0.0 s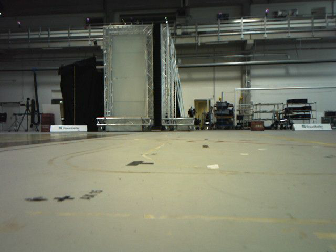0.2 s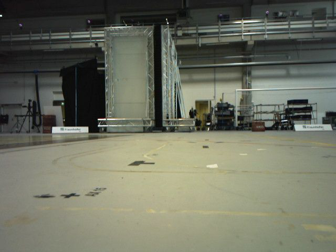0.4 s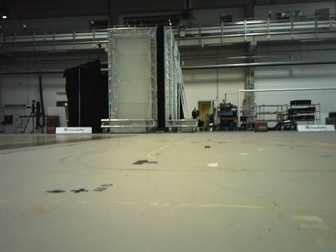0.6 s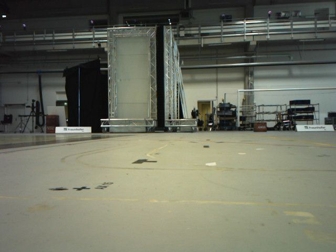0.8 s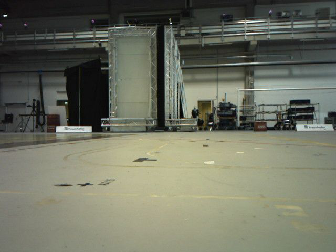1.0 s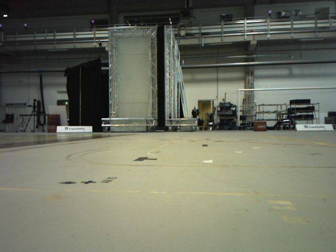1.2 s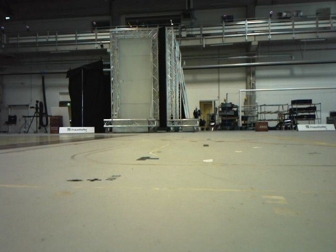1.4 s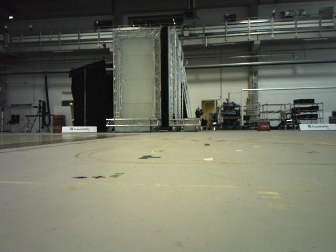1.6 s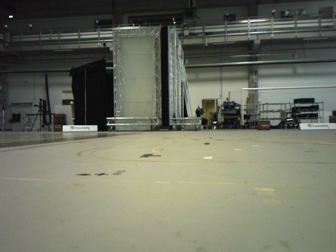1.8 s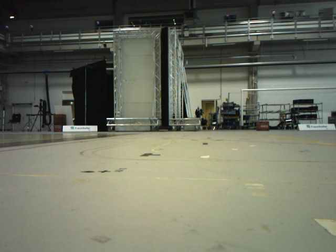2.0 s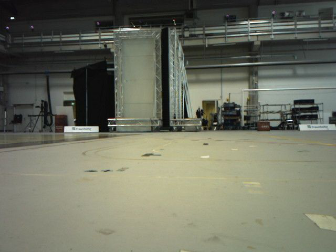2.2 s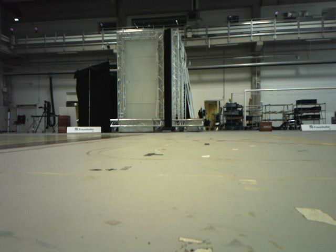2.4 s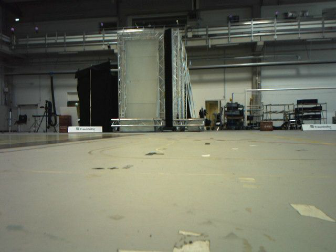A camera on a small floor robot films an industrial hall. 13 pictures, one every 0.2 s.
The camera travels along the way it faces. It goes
backward.
0.0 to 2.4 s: The camera travels backward, about 0.5 m, so what stands in front gets smaller.
The film runs backward here.
